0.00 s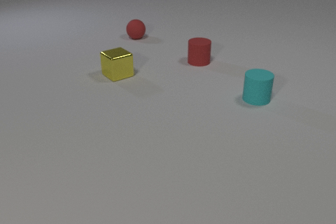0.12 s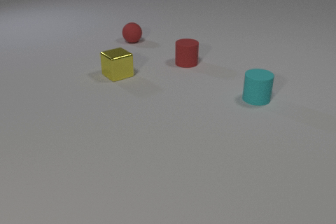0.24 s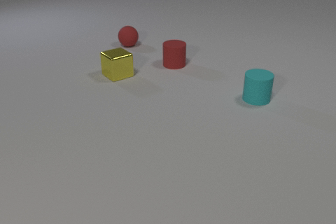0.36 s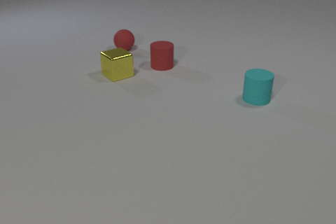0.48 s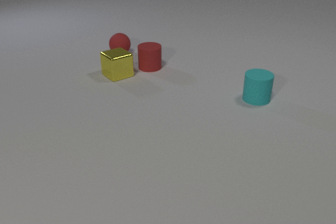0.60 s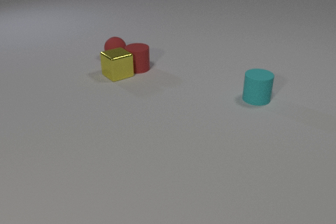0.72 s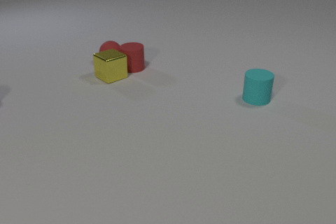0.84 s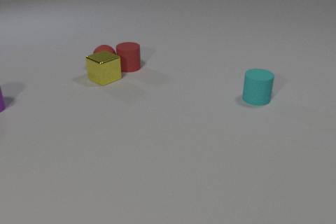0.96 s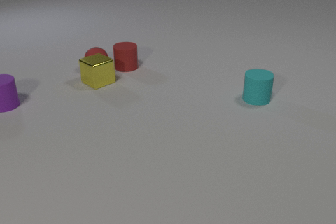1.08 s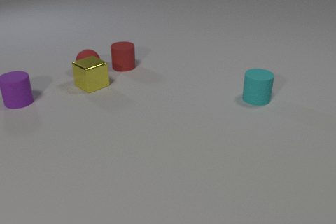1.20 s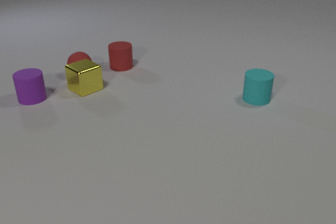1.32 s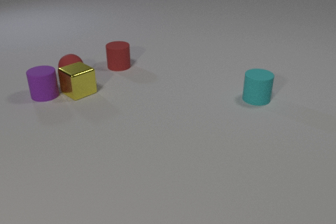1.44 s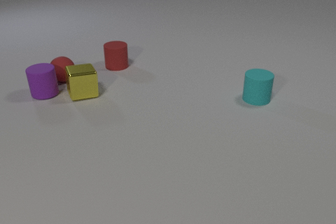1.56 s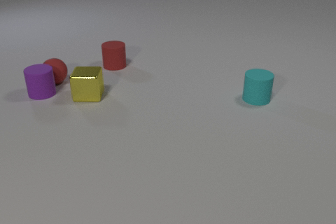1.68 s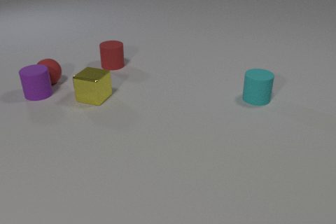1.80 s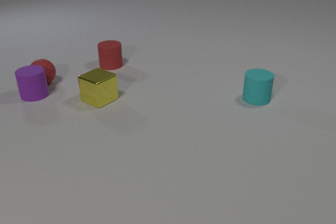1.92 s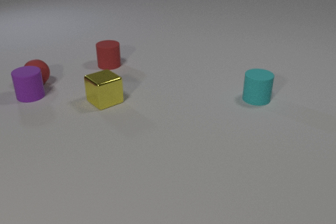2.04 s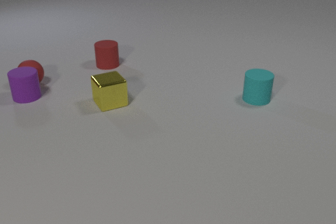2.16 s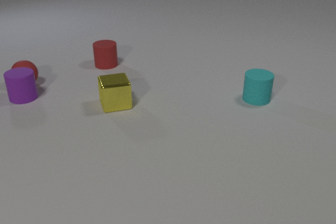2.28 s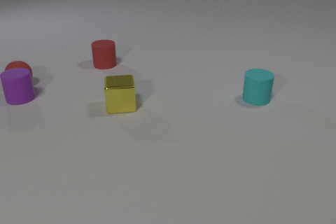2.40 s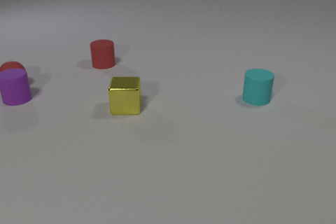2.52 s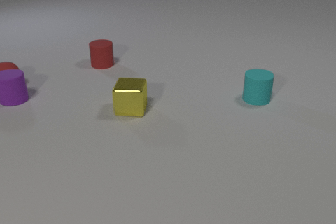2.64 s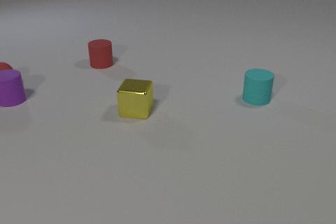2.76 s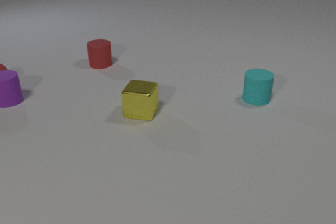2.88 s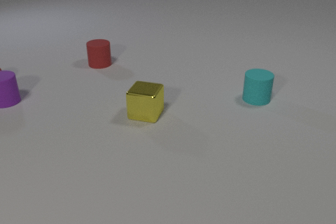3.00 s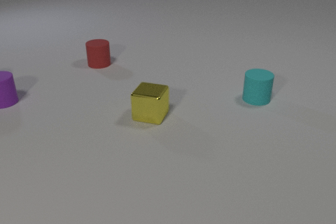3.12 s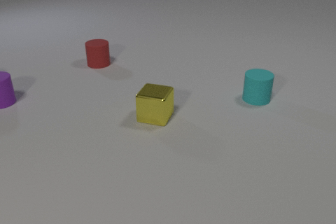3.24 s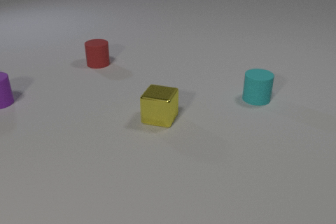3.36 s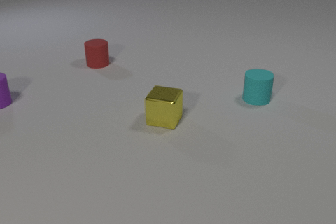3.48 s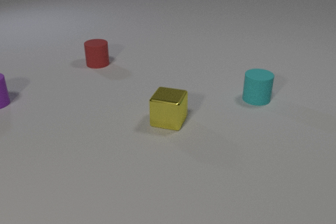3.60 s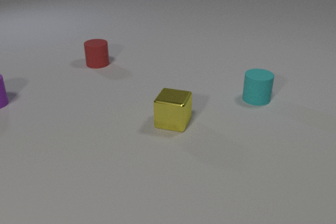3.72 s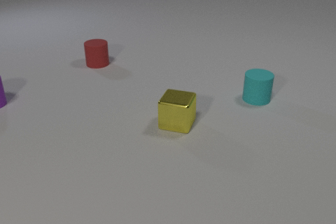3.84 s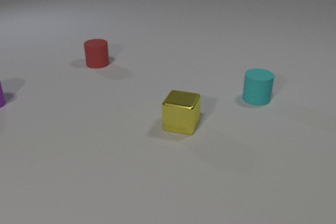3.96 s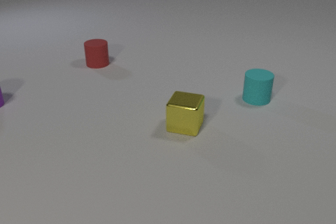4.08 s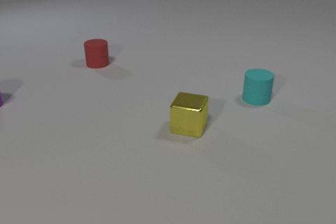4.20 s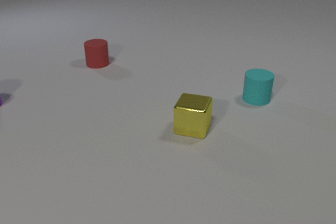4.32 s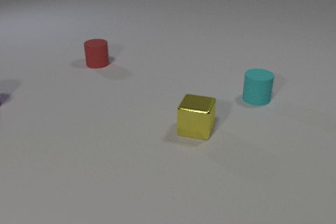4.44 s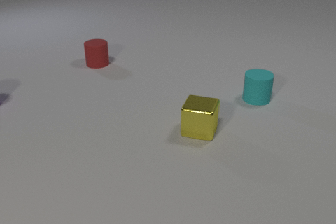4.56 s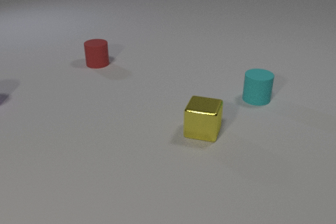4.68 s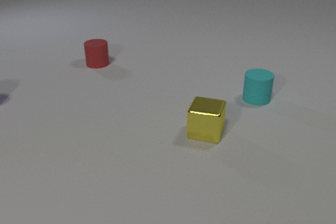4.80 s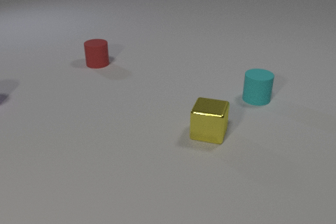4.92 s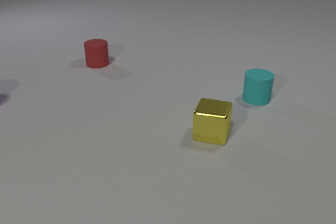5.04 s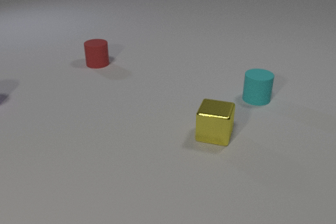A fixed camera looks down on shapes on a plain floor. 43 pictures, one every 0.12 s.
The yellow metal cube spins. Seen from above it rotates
clockwise.
The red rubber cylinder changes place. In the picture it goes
to the left.
0.00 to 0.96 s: The red rubber sphere rolls toward the camera and to the left. The red rubber cylinder slides to the left. The purple rubber cylinder comes in at the left edge, slides to the right. The yellow metal cube slides to the left and toward the camera. The red rubber cylinder and the yellow metal cube collide. The red rubber sphere and the red rubber cylinder collide. The red rubber sphere and the yellow metal cube collide.
0.96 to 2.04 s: The red rubber sphere rolls to the left. The red rubber cylinder slides to the left and away from the camera. The purple rubber cylinder slides to the right and away from the camera. The yellow metal cube slides toward the camera, spins so that its near face slides to the left, clockwise seen from above. The purple rubber cylinder and the yellow metal cube collide. The red rubber sphere and the purple rubber cylinder collide.
2.04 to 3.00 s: The red rubber sphere rolls to the left, leaves at the left edge. The red rubber cylinder slides to the left. The purple rubber cylinder slides to the left. The yellow metal cube slides to the right and toward the camera, spins so that its near face slides to the left, clockwise seen from above.
3.00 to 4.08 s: The purple rubber cylinder slides to the left. The yellow metal cube slides to the right and toward the camera.
4.08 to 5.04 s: The purple rubber cylinder leaves at the left edge. The yellow metal cube slides to the right and toward the camera.
What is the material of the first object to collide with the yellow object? rubber.
What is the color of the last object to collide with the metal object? purple.
Are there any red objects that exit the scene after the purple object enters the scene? yes.
